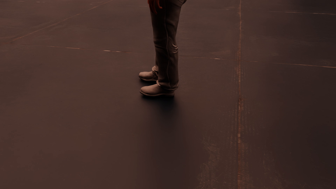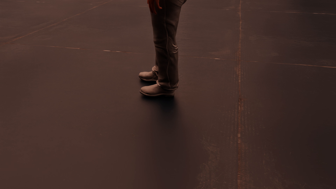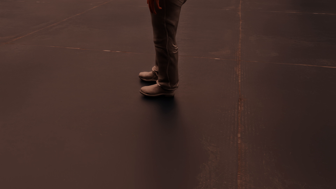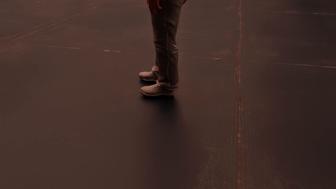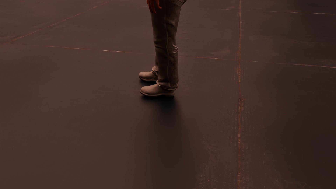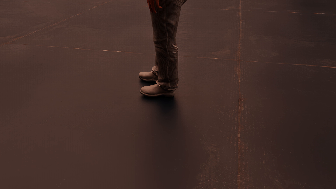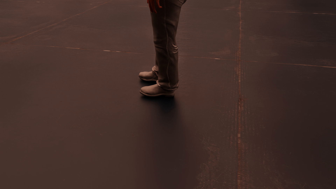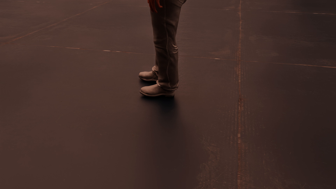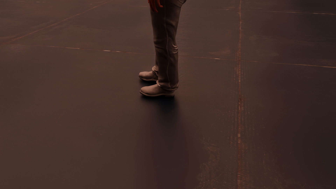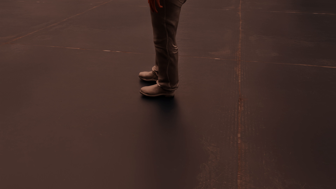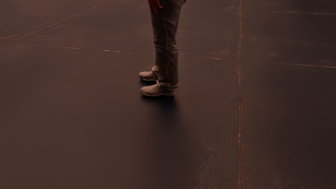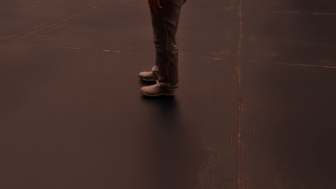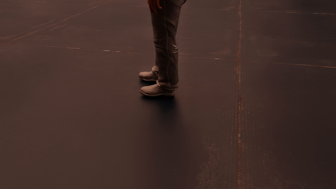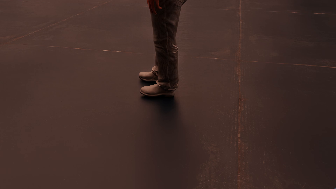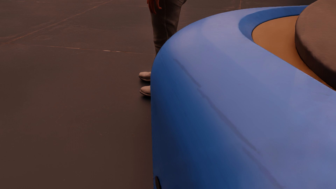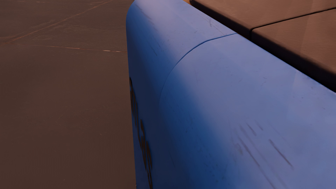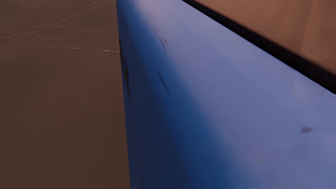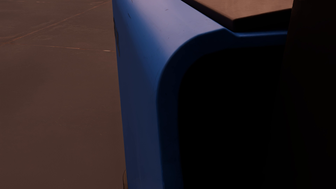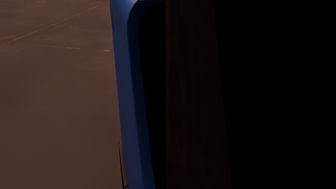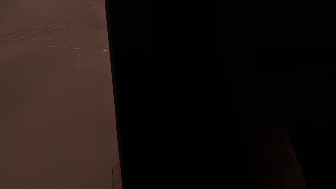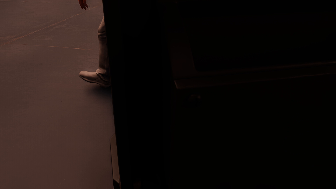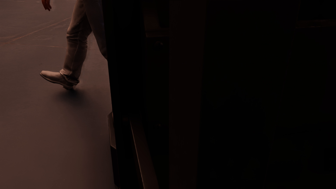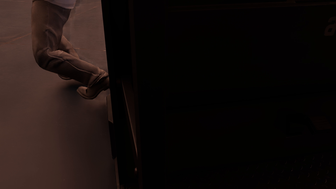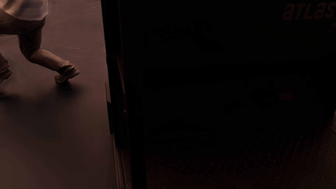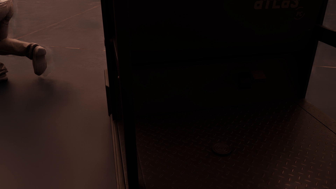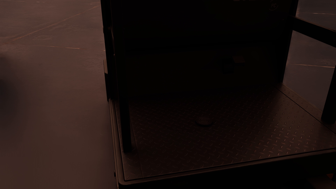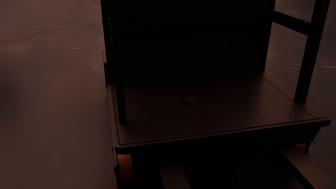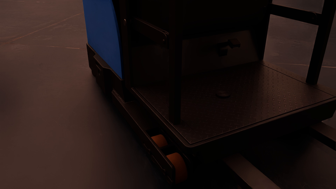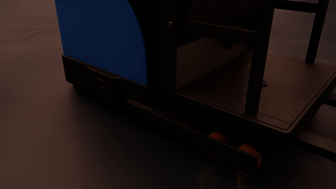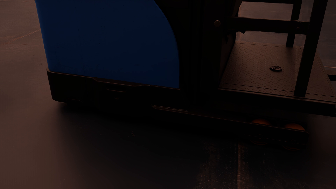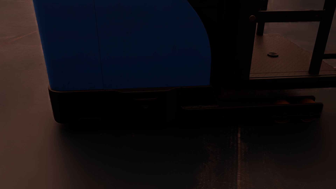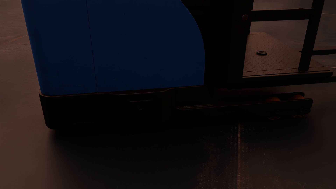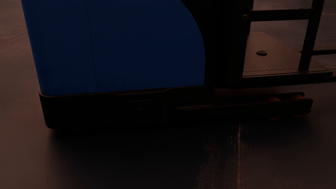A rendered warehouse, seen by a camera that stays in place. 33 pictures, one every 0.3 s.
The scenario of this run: Near miss between a forklift and a person.
